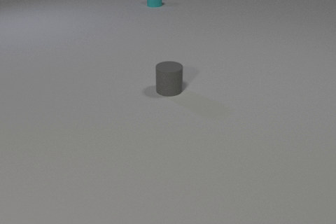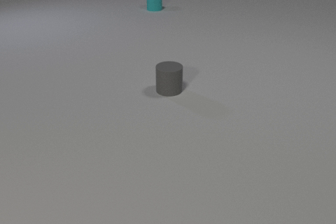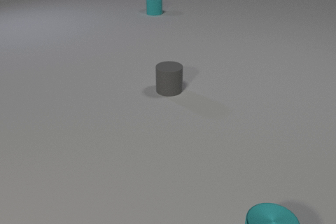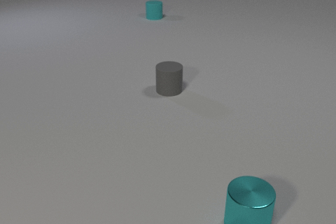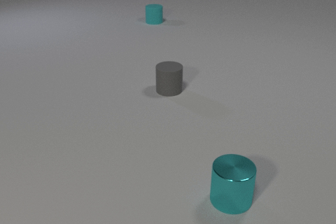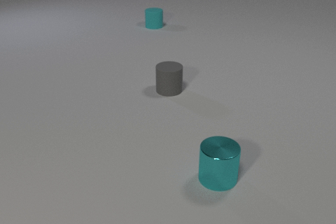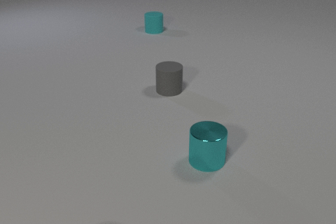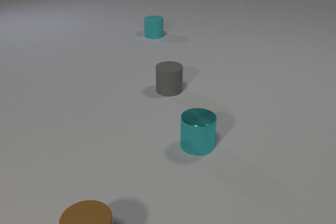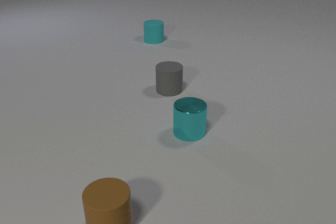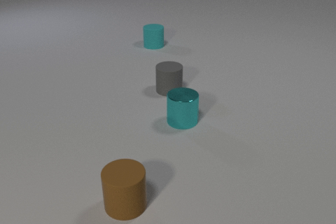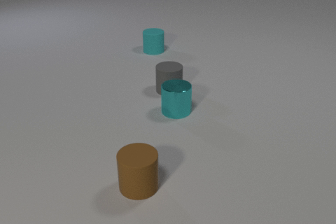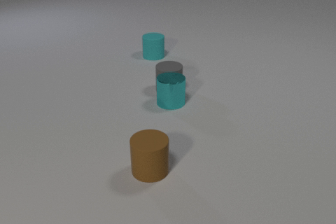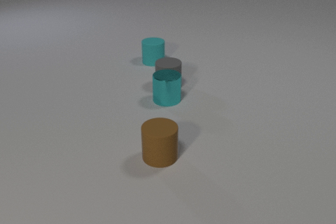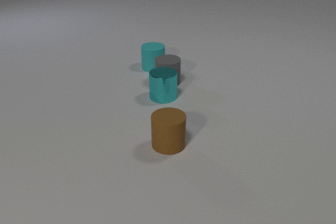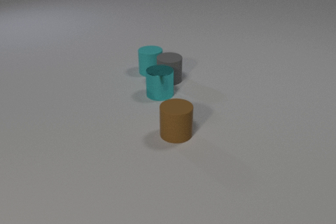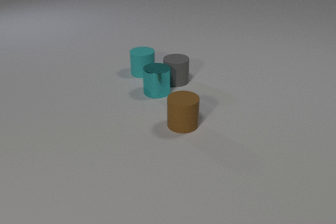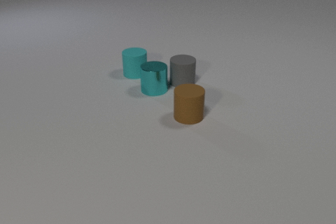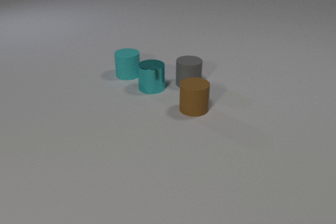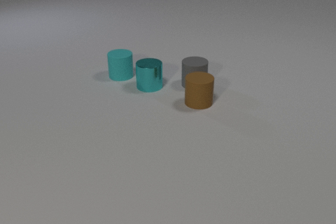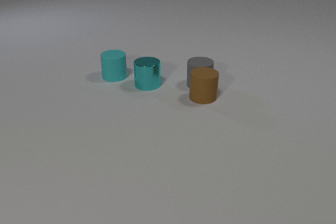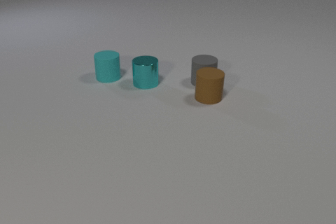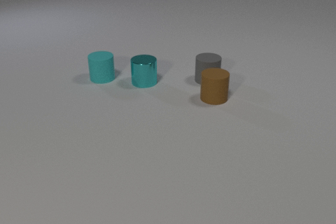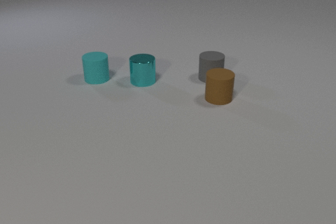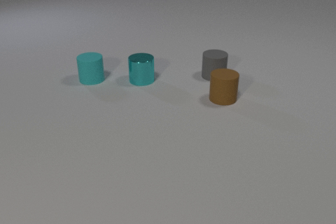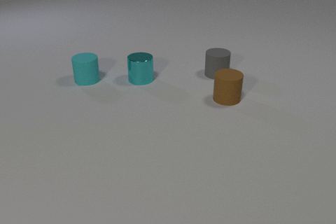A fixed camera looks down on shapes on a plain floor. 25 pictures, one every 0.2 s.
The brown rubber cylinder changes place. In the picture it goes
away from the camera.
The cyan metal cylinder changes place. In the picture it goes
away from the camera.
0.0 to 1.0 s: The cyan metal cylinder comes in at the bottom edge, slides away from the camera and to the left. The cyan rubber cylinder slides toward the camera.
1.0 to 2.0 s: The cyan metal cylinder slides away from the camera. The cyan rubber cylinder slides toward the camera. The brown rubber cylinder comes in at the bottom edge, slides away from the camera and to the right.
2.0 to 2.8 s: The cyan metal cylinder slides away from the camera and to the left. The gray rubber cylinder slides away from the camera. The cyan rubber cylinder slides toward the camera. The brown rubber cylinder slides away from the camera and to the right. The cyan metal cylinder and the gray rubber cylinder collide. The gray rubber cylinder and the cyan rubber cylinder collide.
2.8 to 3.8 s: The cyan metal cylinder slides away from the camera and to the left. The gray rubber cylinder slides to the right. The cyan rubber cylinder slides to the left. The brown rubber cylinder slides away from the camera. The gray rubber cylinder and the brown rubber cylinder collide.
3.8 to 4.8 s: The cyan metal cylinder slides away from the camera and to the left. The gray rubber cylinder slides away from the camera and to the right. The cyan rubber cylinder slides to the left. The brown rubber cylinder slides to the right.
Are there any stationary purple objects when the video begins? no.
What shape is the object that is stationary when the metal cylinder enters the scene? cylinder.
How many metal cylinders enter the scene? 1.
